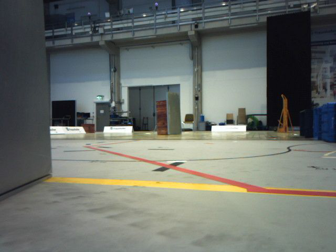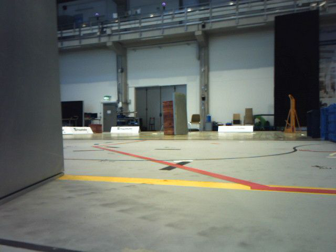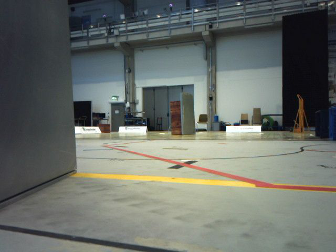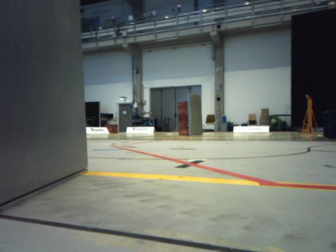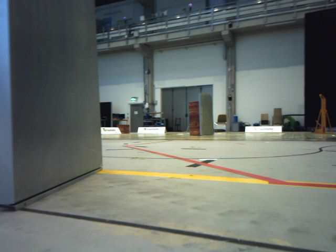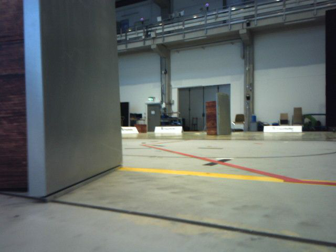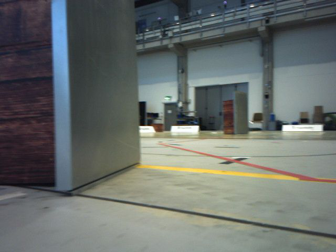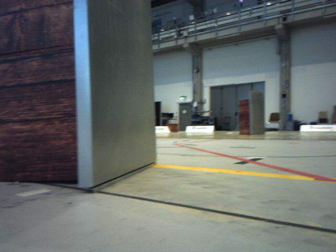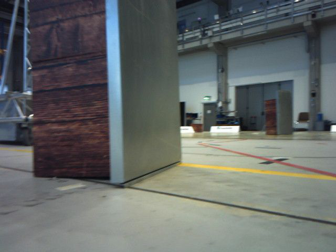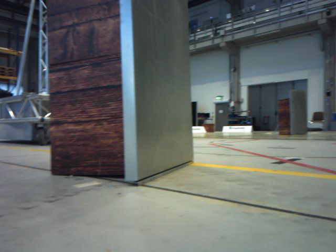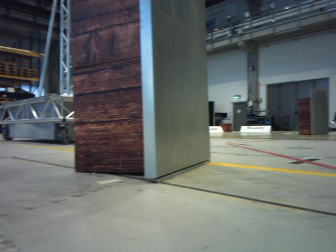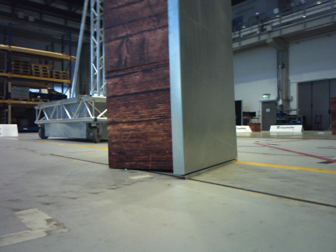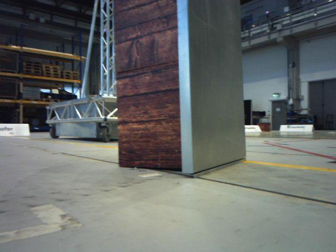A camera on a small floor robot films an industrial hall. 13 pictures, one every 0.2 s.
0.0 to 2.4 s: The camera pans to its left, which is counterclockwise from overhead, by about 35 degrees. It travels backward, about 0.4 m.
The film runs backward here.
